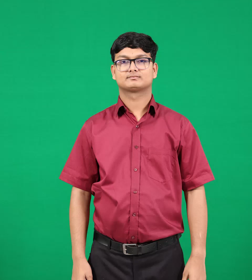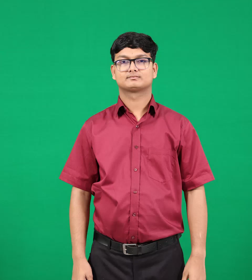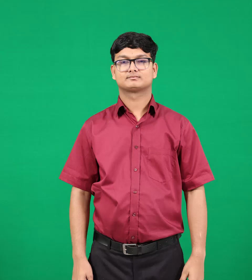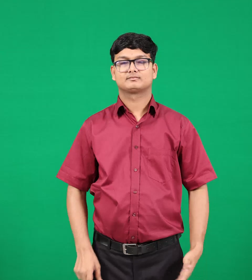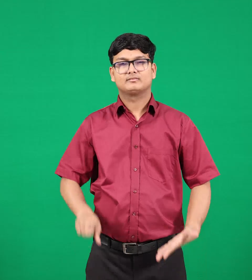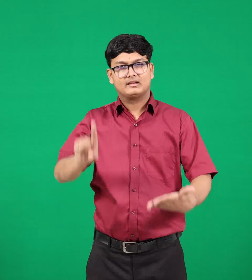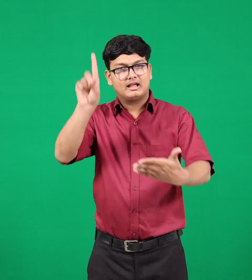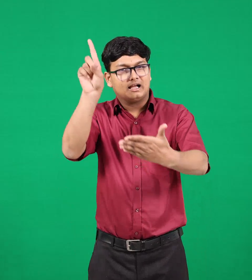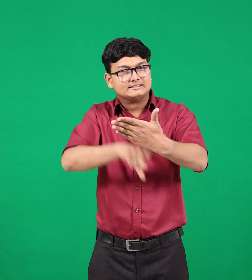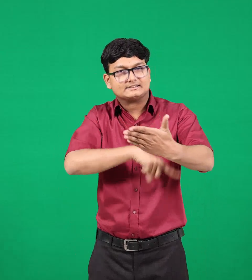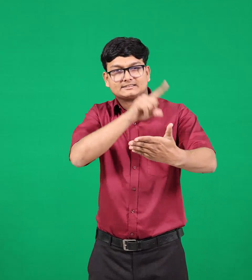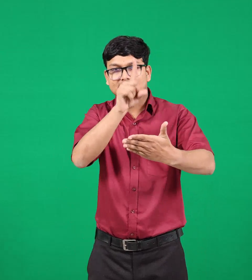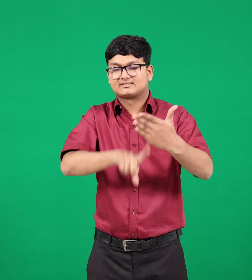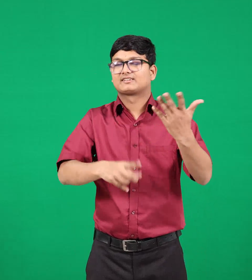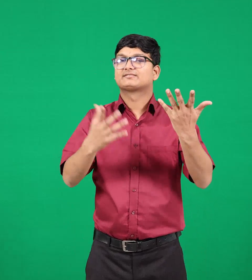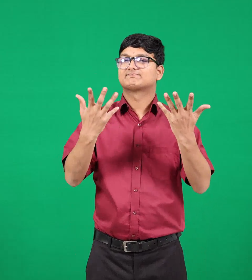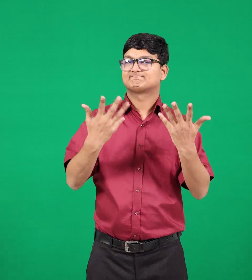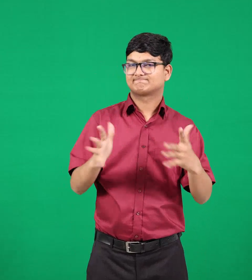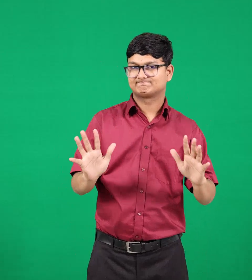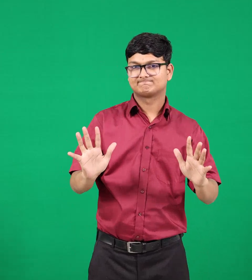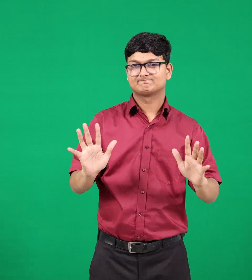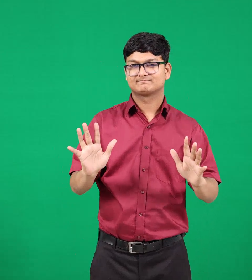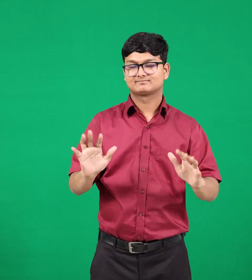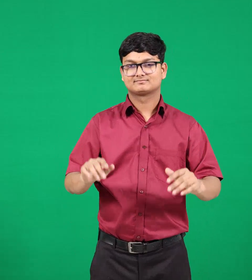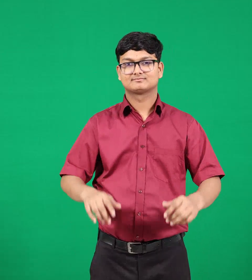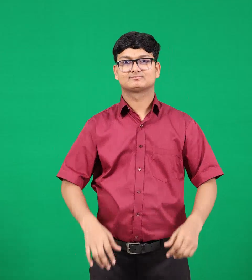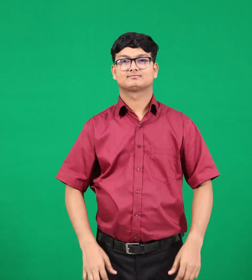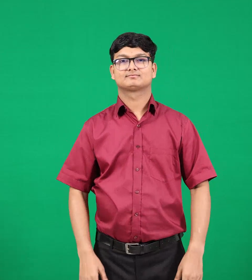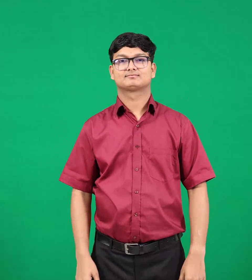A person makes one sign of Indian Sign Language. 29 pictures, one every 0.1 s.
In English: cancelled
